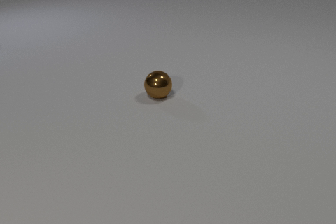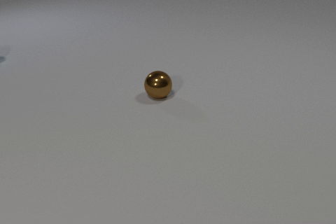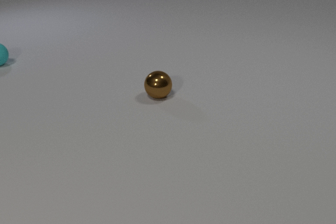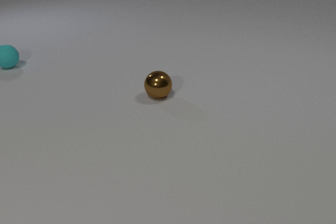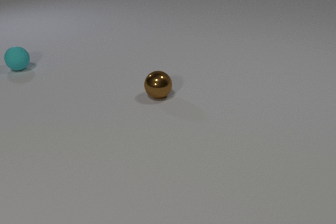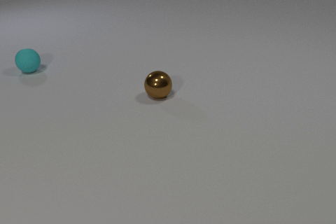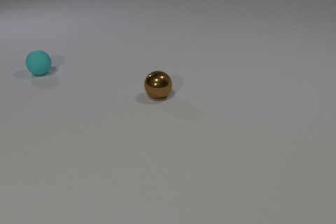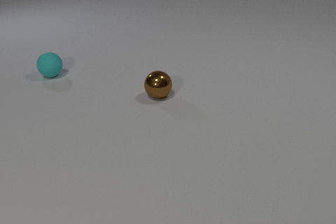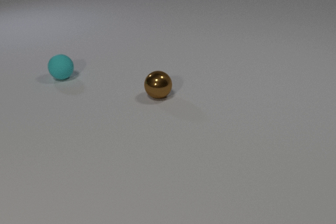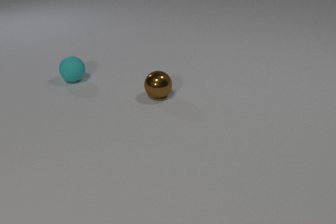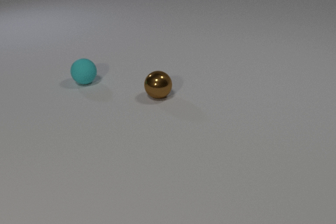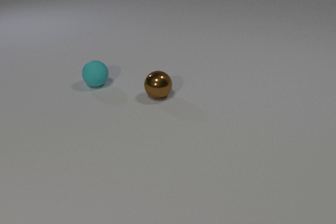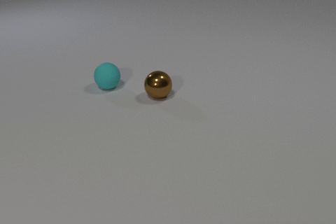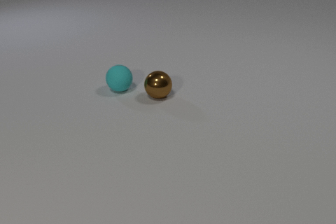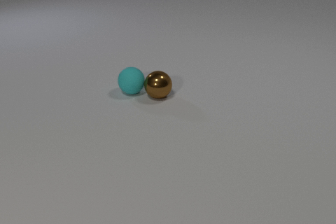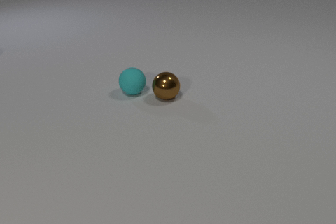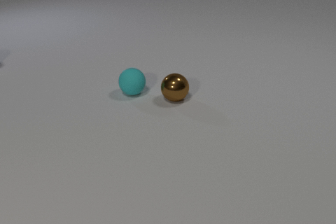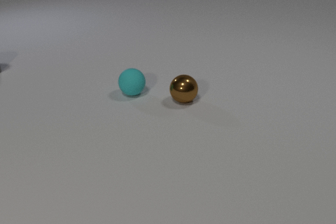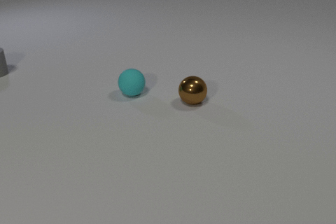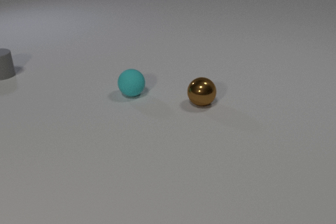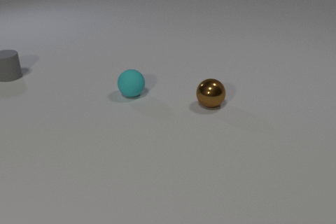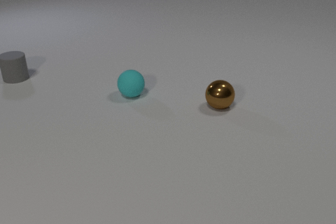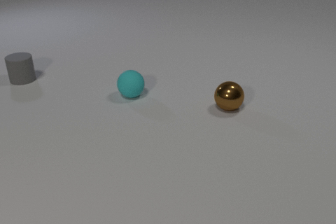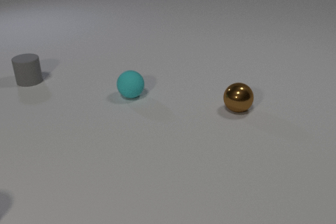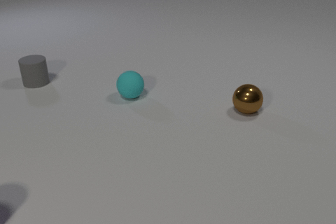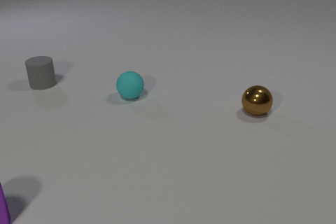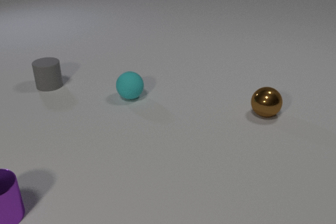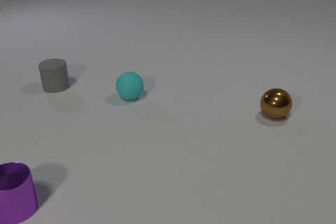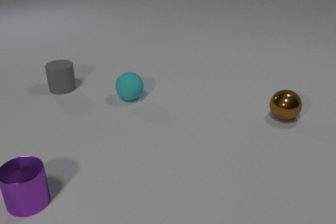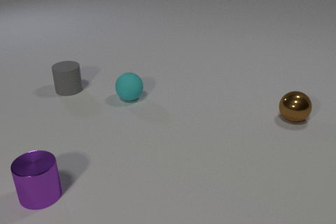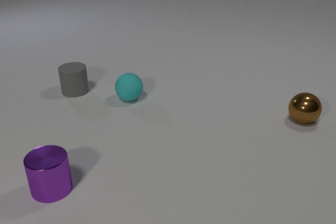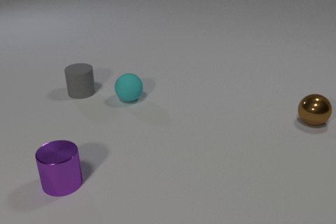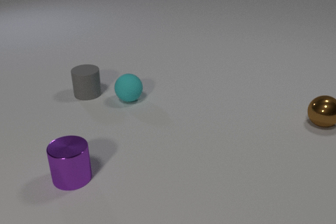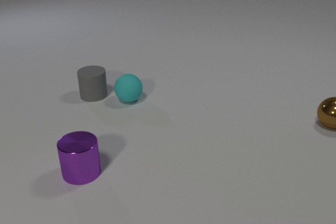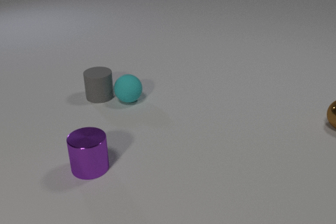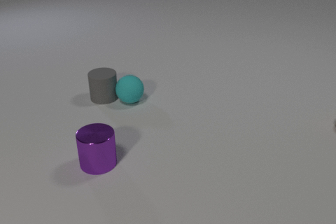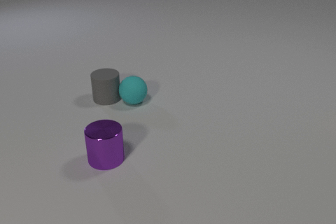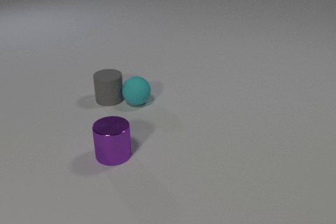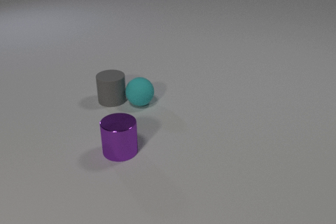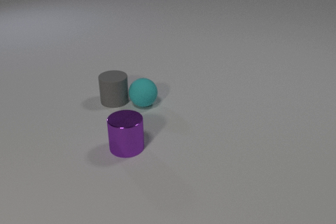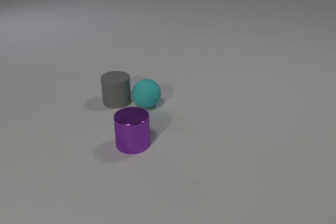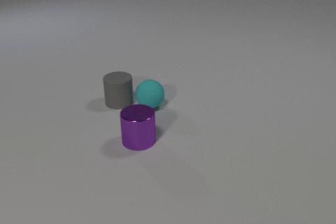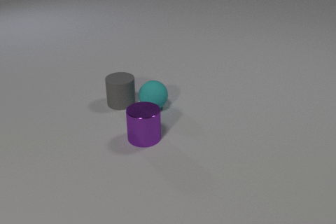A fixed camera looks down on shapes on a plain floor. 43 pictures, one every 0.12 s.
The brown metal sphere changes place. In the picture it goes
to the right.
0.00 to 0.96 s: The cyan rubber sphere comes in at the left edge, rolls to the right and toward the camera.
0.96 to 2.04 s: The cyan rubber sphere rolls to the right and toward the camera. The brown metal sphere rolls to the right. The cyan rubber sphere and the brown metal sphere collide.
2.04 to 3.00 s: The cyan rubber sphere rolls toward the camera. The brown metal sphere rolls to the right. The gray rubber cylinder slides toward the camera and to the right. The purple metal cylinder comes in at the left edge, slides to the right.
3.00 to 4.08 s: The cyan rubber sphere rolls toward the camera. The brown metal sphere rolls to the right. The gray rubber cylinder slides to the right and toward the camera. The purple metal cylinder slides to the right and away from the camera.
4.08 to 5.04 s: The cyan rubber sphere rolls to the right and toward the camera. The brown metal sphere leaves at the right edge. The gray rubber cylinder slides to the right and toward the camera. The purple metal cylinder slides to the right and away from the camera. The cyan rubber sphere and the gray rubber cylinder collide.
Are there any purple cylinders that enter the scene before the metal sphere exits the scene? yes.
What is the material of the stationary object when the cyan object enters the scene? metal.
What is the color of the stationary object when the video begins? brown.
